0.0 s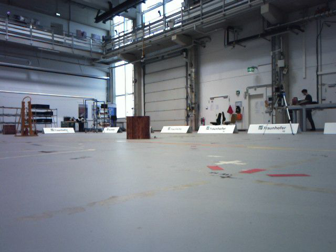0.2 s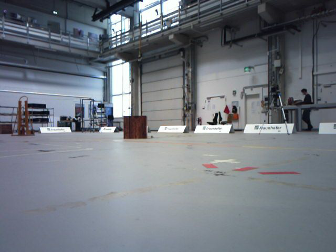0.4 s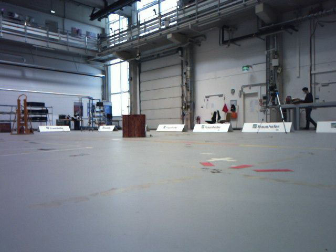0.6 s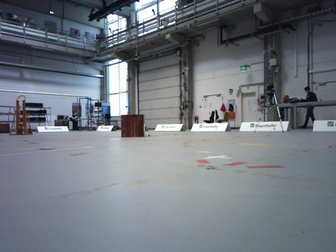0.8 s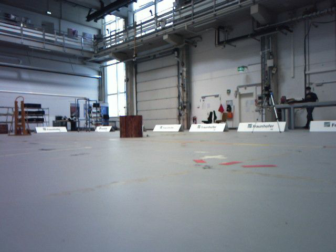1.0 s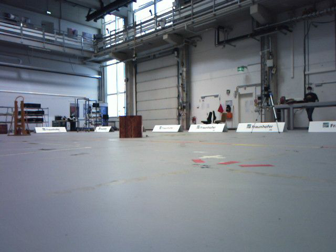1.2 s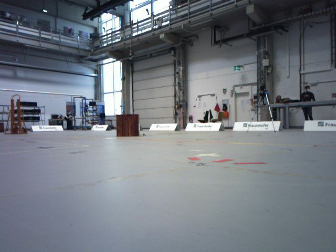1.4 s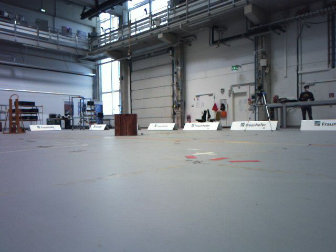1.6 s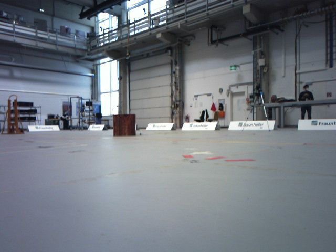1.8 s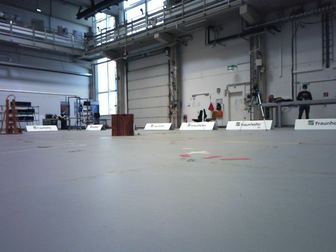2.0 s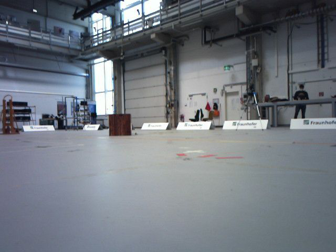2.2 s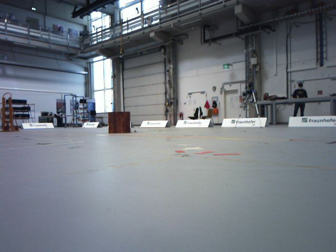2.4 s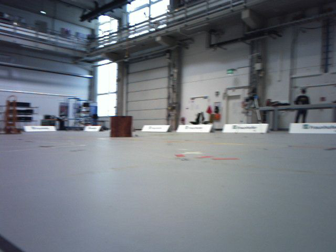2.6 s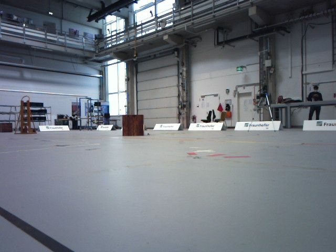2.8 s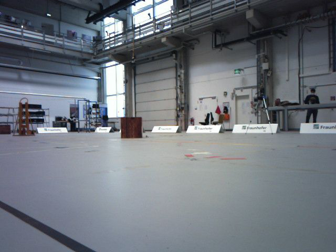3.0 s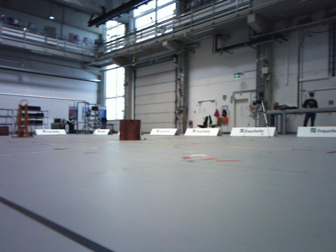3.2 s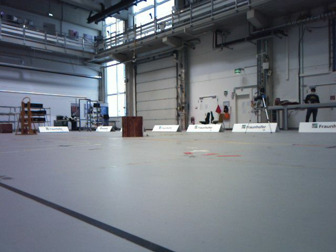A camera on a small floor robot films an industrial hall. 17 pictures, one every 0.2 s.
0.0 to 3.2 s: The camera travels backward, about 0.6 m, so what stands in front gets smaller.
The film runs backward here.
